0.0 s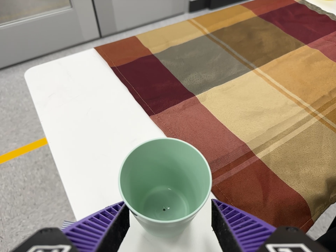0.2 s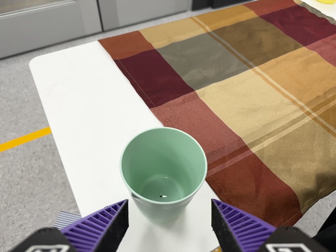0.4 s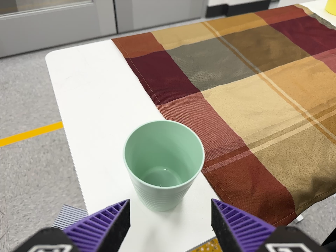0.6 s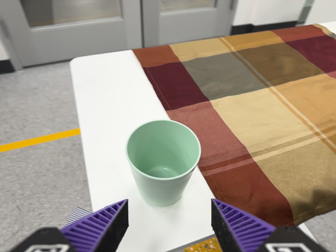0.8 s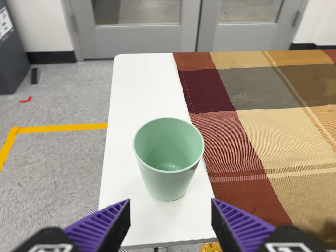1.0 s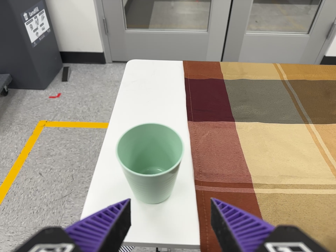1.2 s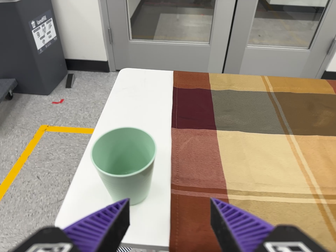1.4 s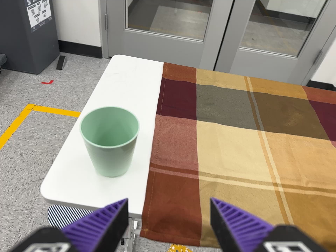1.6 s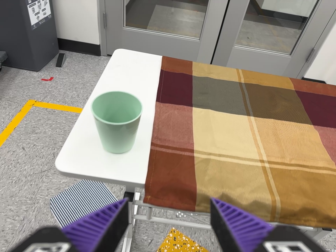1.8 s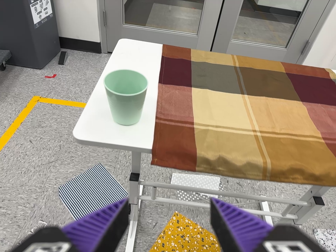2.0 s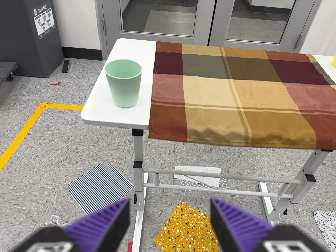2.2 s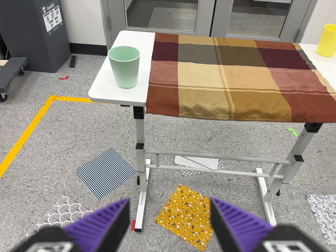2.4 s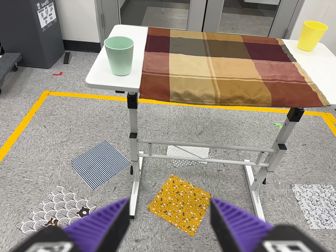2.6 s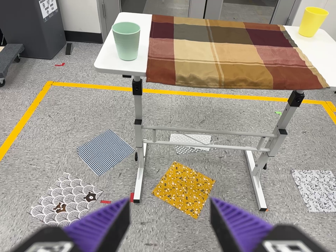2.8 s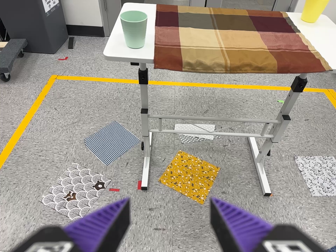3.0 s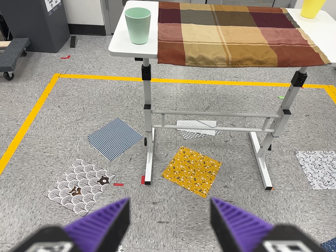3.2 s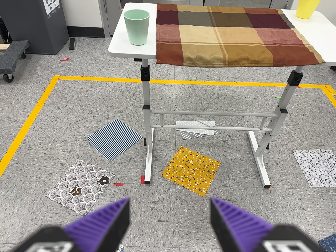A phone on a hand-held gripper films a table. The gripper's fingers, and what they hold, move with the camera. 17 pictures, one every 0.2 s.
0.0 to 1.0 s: The camera pans to its left by about 20 degrees. It travels to its right, backward and toward the bottom of its view, about 14 cm. It rolls about its line of sight by about 25 degrees, and the scene rotates clockwise.
1.0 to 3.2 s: The camera travels backward and toward the bottom of its view, about 50 cm, so what stands in front gets smaller.
The film runs backward here.
